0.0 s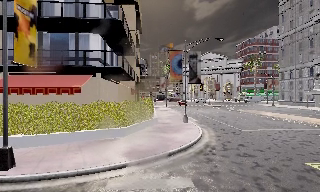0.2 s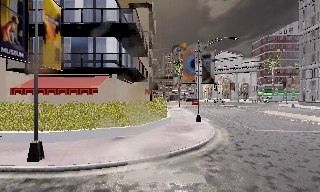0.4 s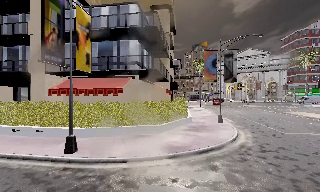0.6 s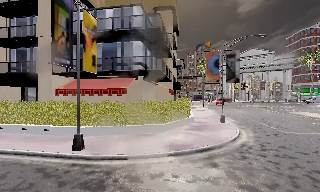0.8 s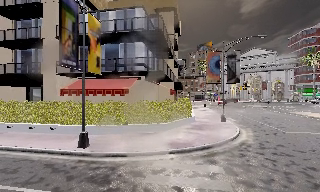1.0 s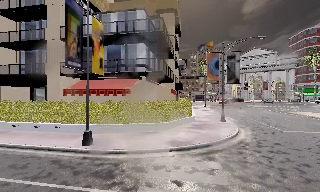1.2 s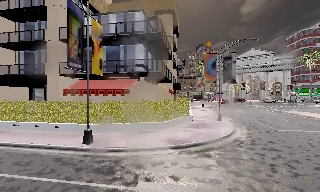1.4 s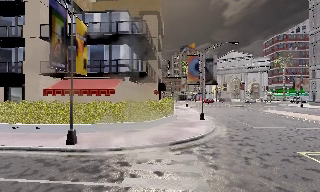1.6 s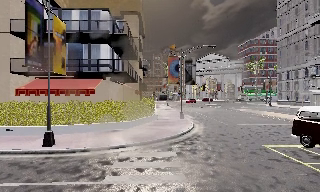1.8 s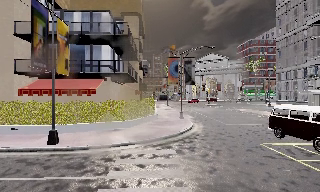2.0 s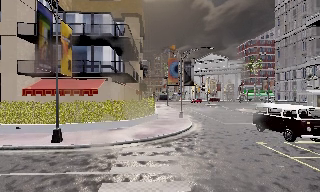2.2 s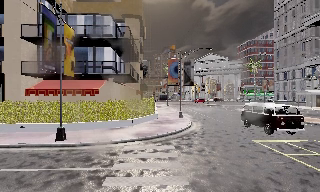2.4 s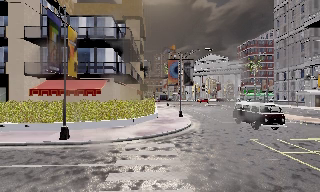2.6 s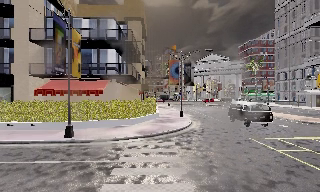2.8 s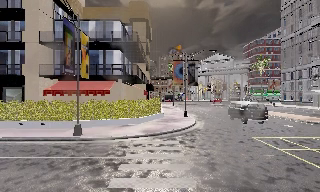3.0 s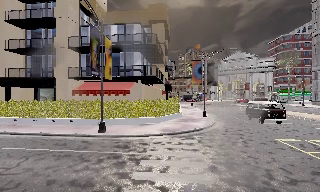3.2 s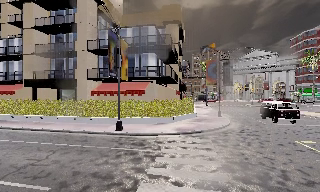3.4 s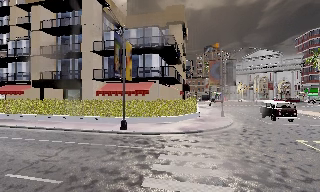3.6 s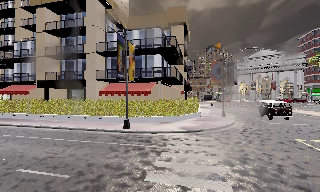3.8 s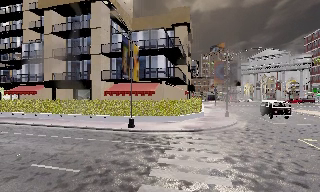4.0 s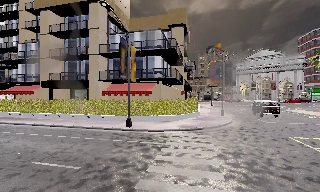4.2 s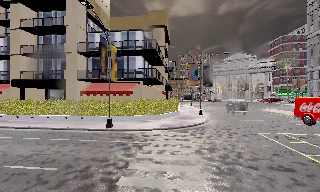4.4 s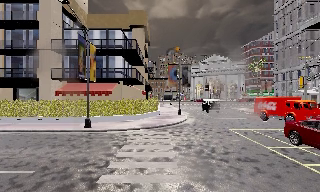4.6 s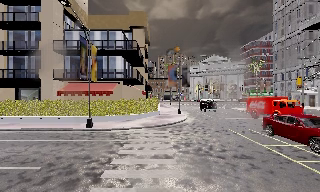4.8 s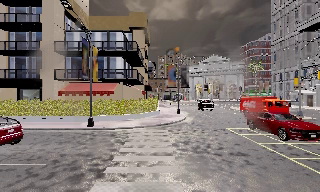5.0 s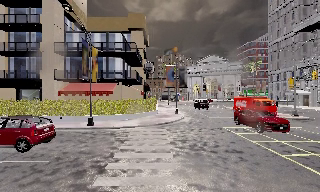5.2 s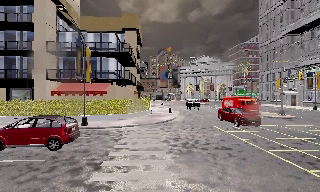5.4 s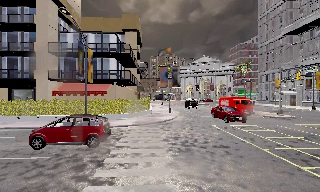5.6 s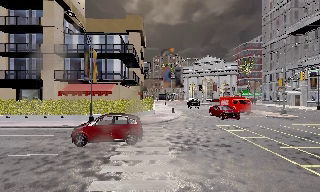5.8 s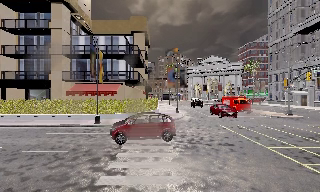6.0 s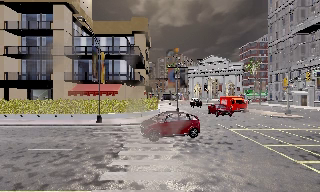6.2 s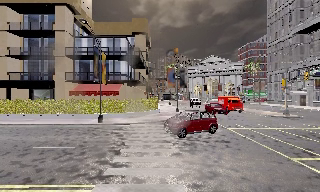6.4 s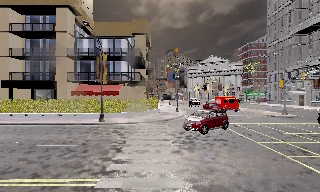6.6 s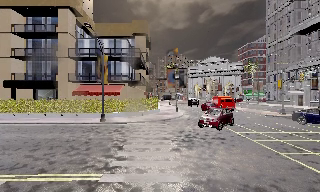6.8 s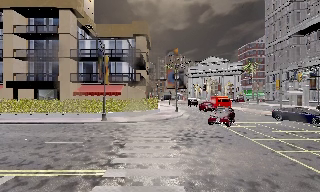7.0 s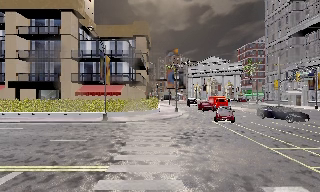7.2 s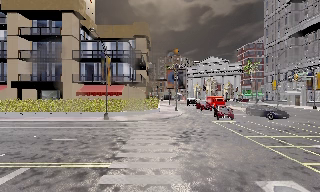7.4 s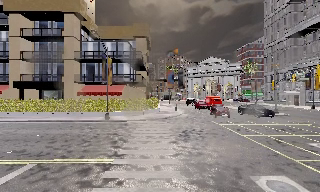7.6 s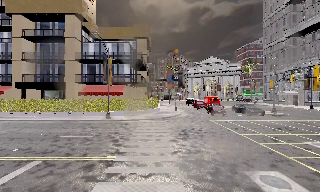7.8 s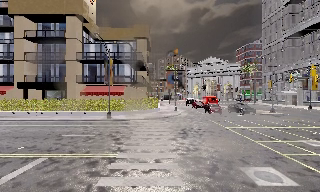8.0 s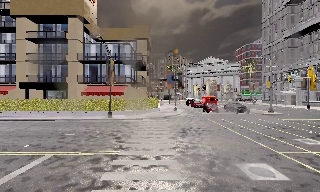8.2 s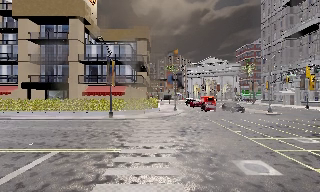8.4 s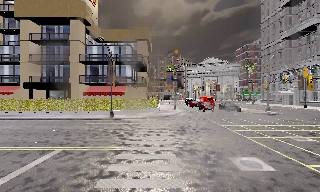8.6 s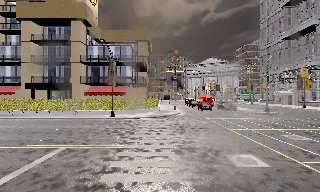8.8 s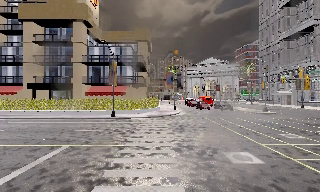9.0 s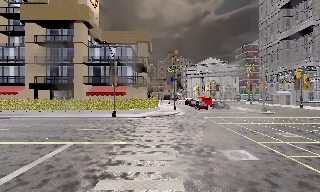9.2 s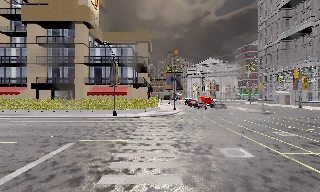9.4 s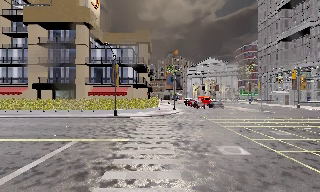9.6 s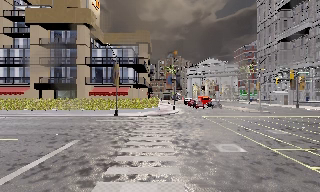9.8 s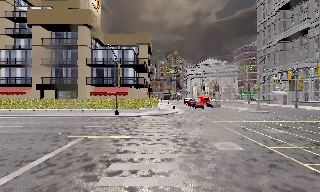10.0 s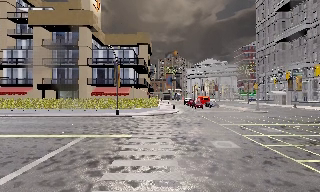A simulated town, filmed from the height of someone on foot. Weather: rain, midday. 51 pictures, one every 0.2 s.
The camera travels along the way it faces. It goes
backward.
0.0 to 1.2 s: The camera pans to its left, which is counterclockwise from overhead, by about 15 degrees. It travels backward, about 2 m, so what stands in front gets smaller.
1.2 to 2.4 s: The scene slides to the left, as the camera pans about 10 degrees to its right. It travels backward, about 2 m, so what stands in front gets smaller.
2.4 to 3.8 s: The camera pans to its left, which is counterclockwise from overhead, by about 15 degrees. It travels backward, about 2 m, so what stands in front gets smaller.
3.8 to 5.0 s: The scene slides to the left, as the camera pans about 15 degrees to its right. It travels backward, about 2 m, so what stands in front gets smaller.
5.0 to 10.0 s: The camera travels backward, about 7 m, so what stands in front gets smaller.
The film runs backward here.
